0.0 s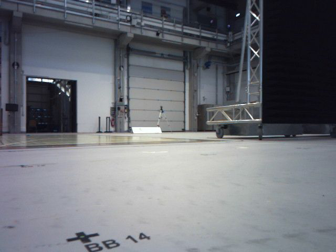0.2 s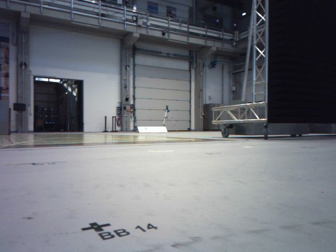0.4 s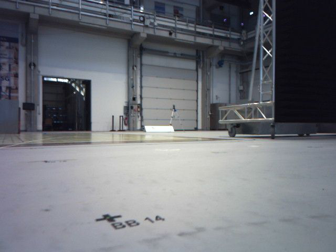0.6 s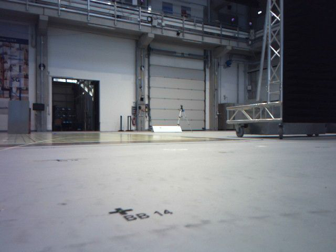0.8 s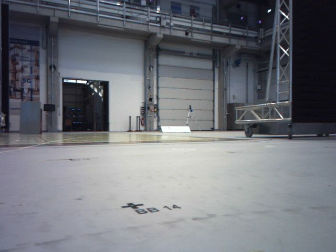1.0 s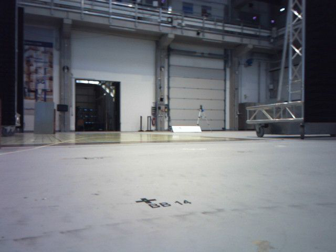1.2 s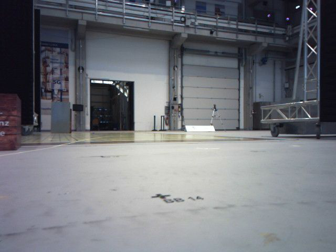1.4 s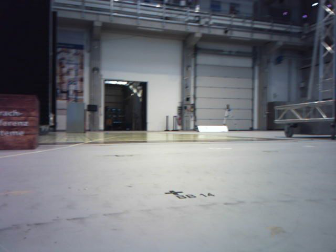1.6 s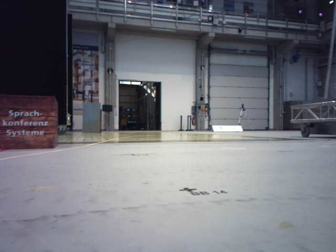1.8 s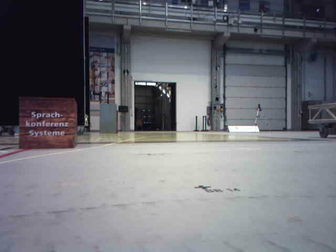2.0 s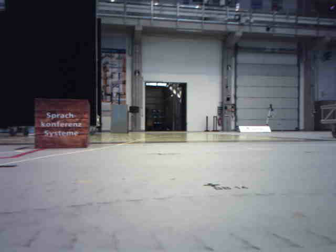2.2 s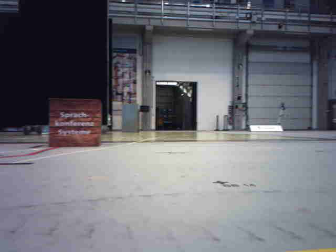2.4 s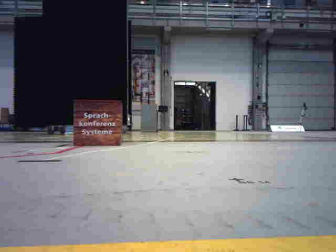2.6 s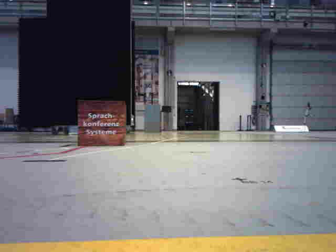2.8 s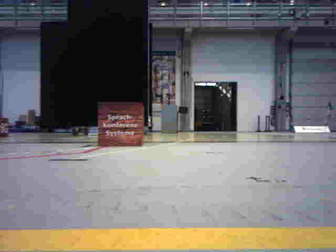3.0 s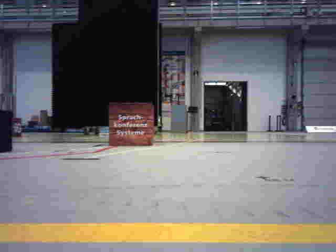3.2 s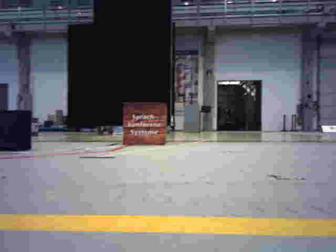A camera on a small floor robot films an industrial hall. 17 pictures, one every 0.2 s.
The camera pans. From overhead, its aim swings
counterclockwise.
The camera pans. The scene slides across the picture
to the right.
0.0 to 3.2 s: The camera swings to its left by about 40 degrees, and the scene slides to the right. It travels backward, about 0.6 m.
The film runs backward here.
